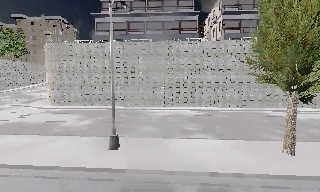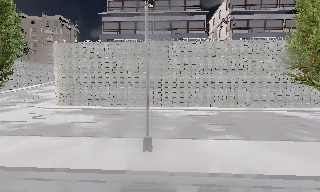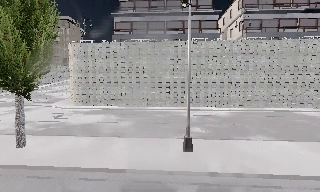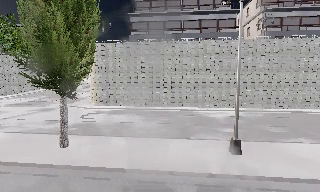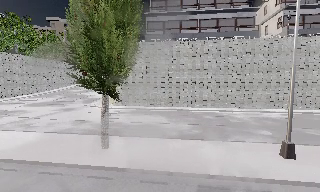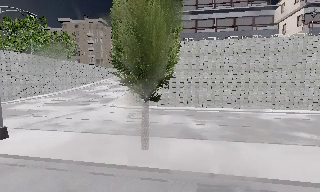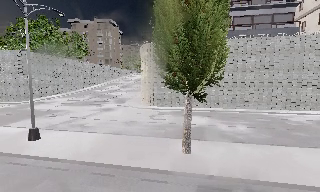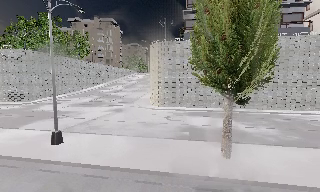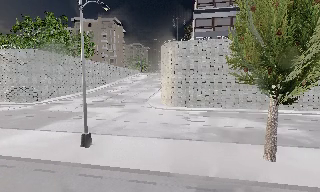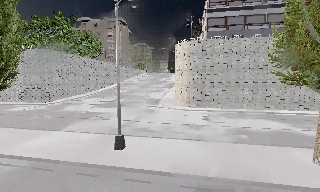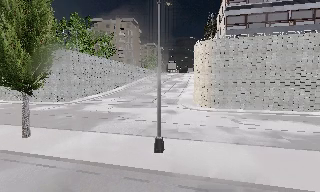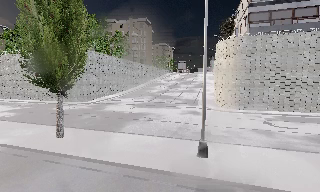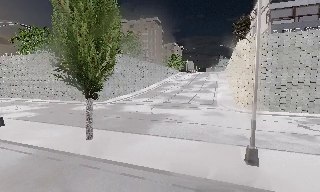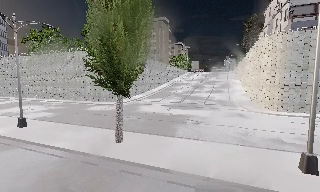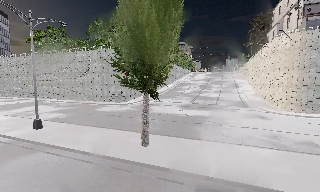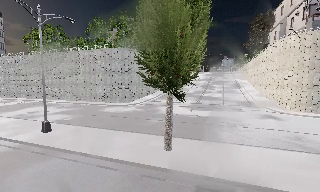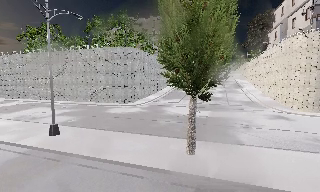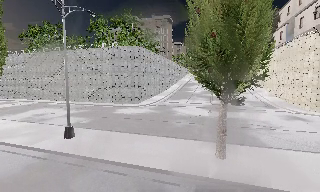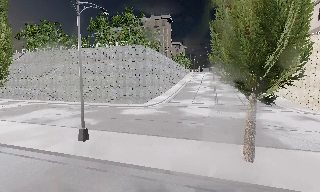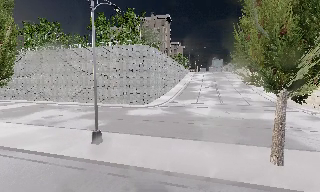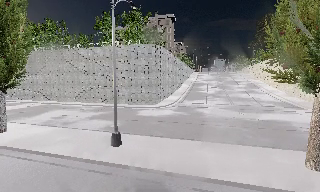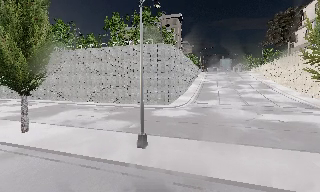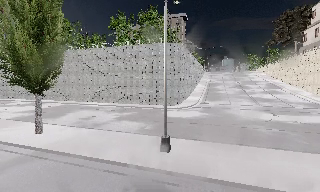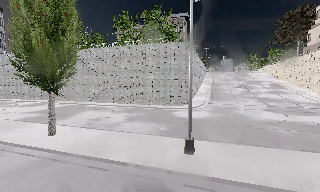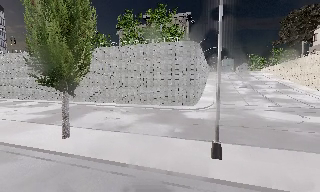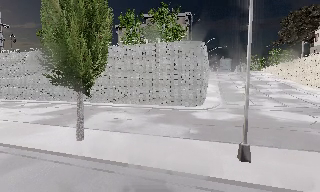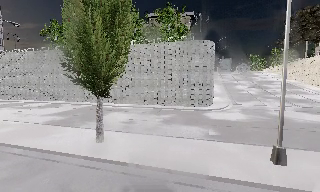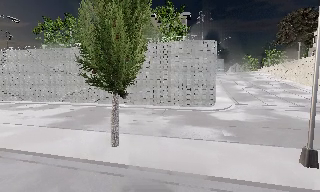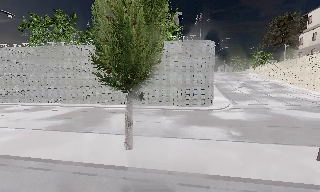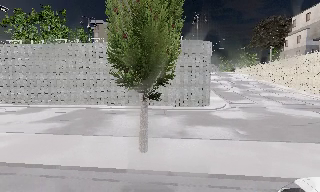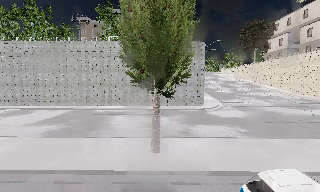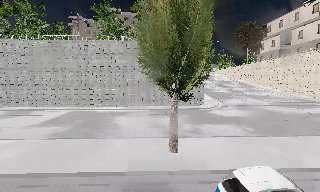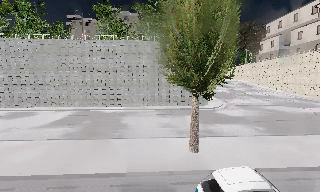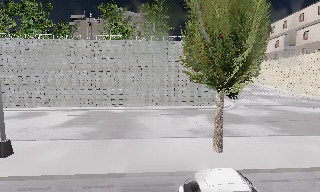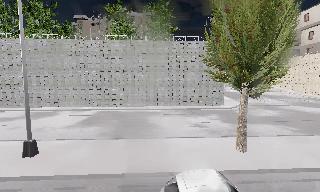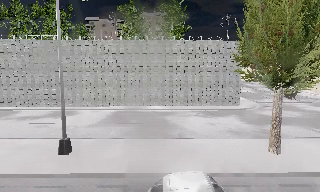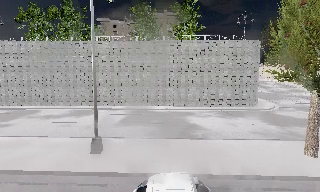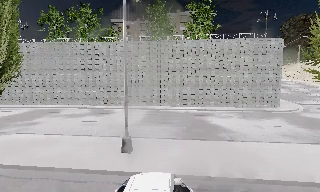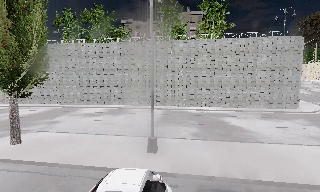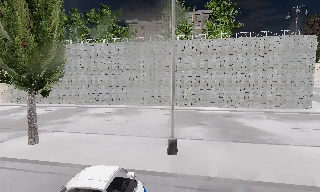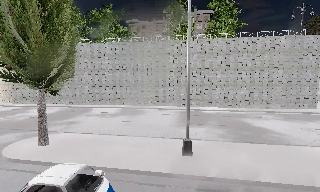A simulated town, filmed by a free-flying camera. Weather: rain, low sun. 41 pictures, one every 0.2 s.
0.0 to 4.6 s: The scene slides to the right, as the camera pans about 15 degrees to its left. It travels to its left, about 35 m, so close, fixed things drift to the right.
4.6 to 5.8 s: The camera pans to its right, which is clockwise from overhead, by about 10 degrees. It travels to its left, about 8 m, so close, fixed things drift to the right.
5.8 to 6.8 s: The camera travels to its left, about 6 m, so close, fixed things drift to the right.
6.8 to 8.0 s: The camera pans to its left, which is counterclockwise from overhead, by about 10 degrees. It travels to its left, about 6 m, so close, fixed things drift to the right.
The film runs backward here.
